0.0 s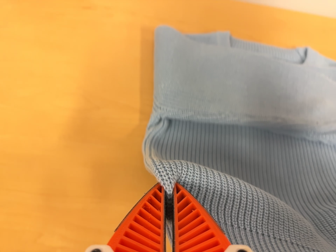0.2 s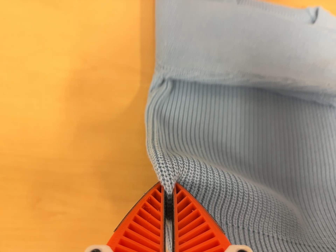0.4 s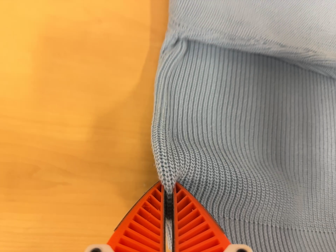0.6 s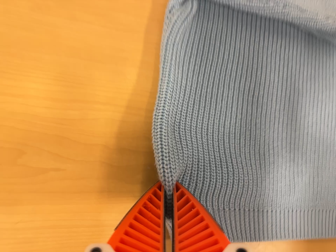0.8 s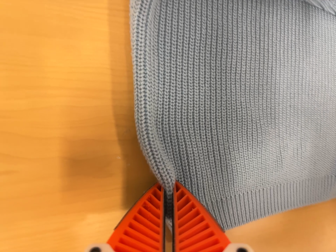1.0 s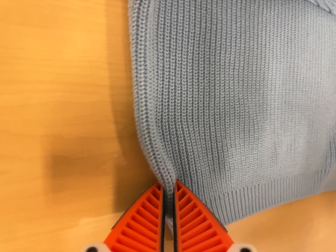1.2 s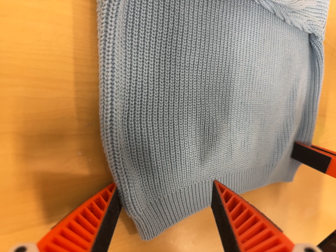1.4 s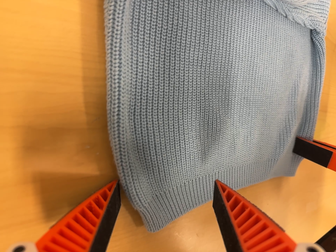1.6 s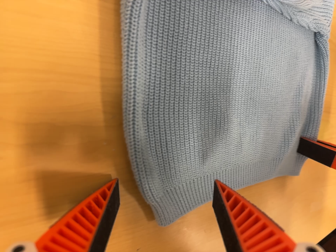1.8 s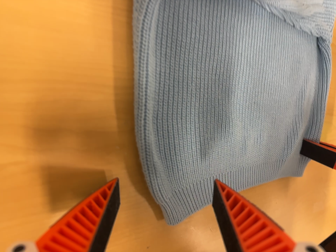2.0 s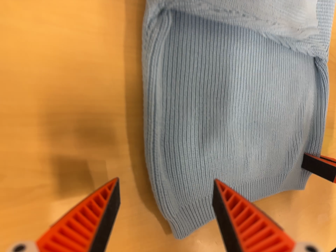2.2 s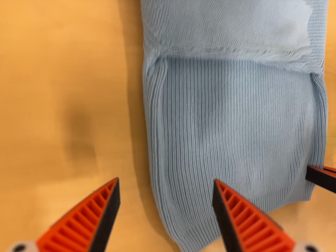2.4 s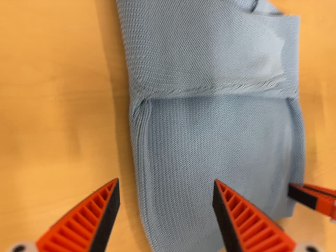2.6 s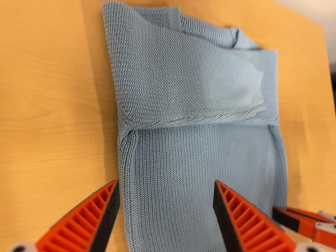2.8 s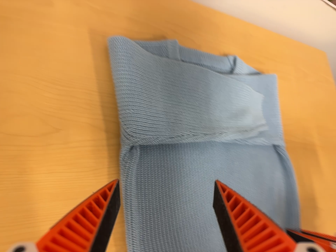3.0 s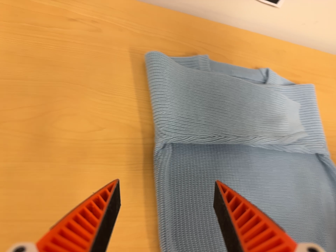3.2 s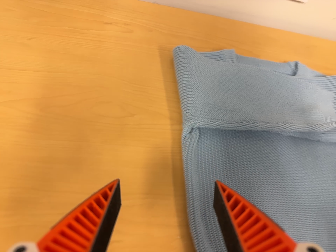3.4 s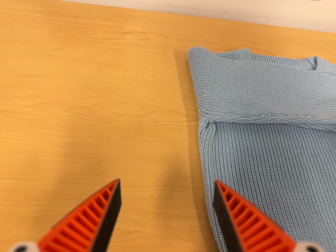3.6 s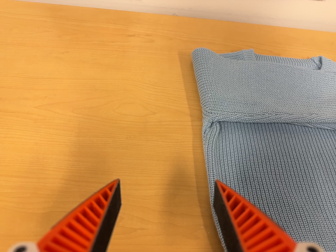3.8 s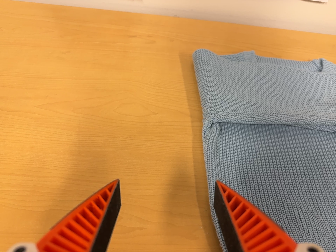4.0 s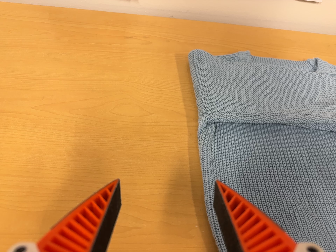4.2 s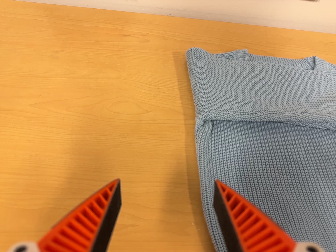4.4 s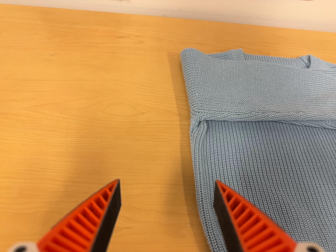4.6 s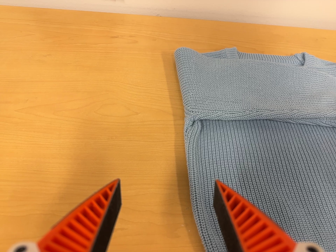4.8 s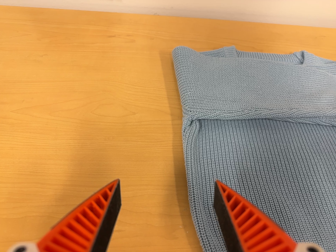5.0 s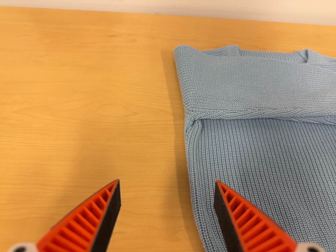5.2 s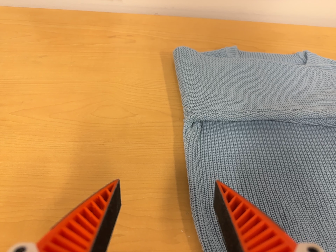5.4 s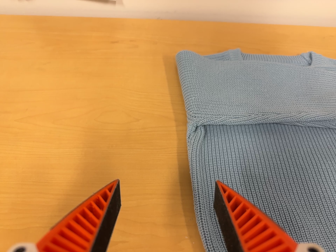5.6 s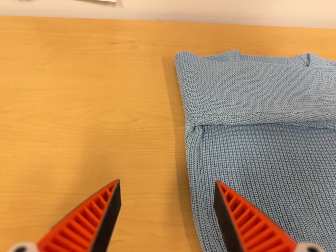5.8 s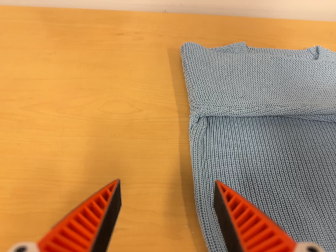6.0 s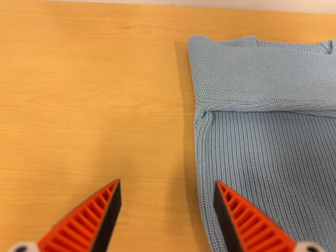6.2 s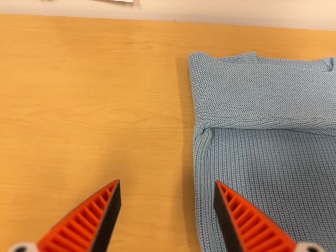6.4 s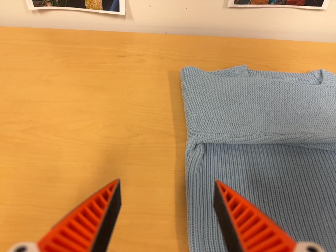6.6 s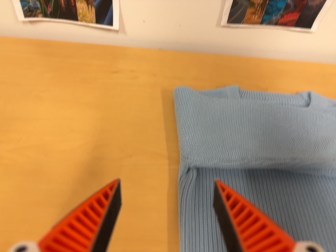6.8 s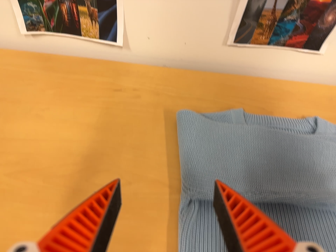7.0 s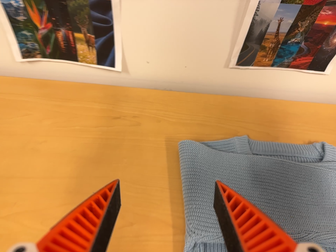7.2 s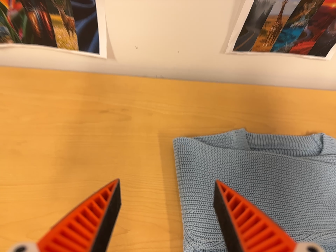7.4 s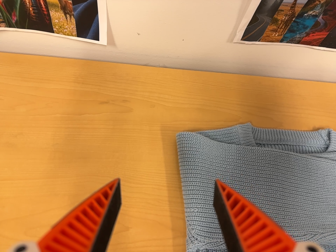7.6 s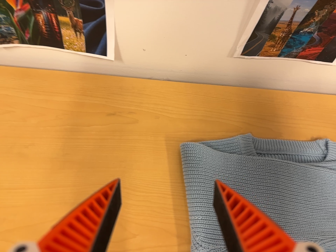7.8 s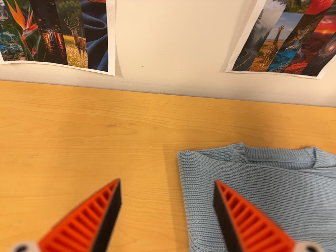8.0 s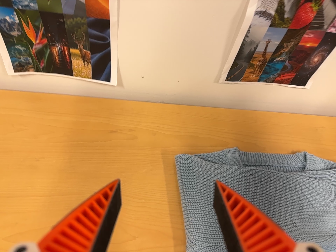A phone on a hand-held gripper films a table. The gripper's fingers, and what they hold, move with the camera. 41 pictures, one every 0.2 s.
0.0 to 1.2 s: The camera pans to its right by about 30 degrees. It travels forward and to its left, about 14 cm. Its aim tips toward the bottom of its view by about 35 degrees, and the scene shifts upward.
1.2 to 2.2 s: The camera travels backward and toward the top of its view, about 9 cm, so what stands in front gets smaller.
2.2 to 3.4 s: The scene slides to the right, as the camera pans about 25 degrees to its left. It travels toward the bottom of its view, backward and to its right, about 20 cm. Its aim tips toward the top of its view by about 35 degrees. It rolls about its line of sight by about 10 degrees, and the scene rotates counterclockwise.
3.4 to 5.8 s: The camera travels to its right, about 5 cm.
5.8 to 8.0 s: The camera travels toward the top of its view, about 18 cm, so close, fixed things drift downward.
The film runs backward here.
